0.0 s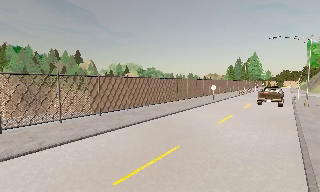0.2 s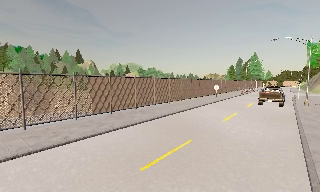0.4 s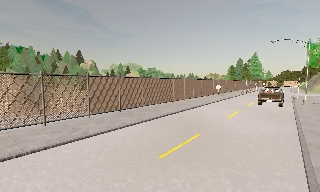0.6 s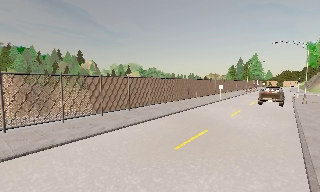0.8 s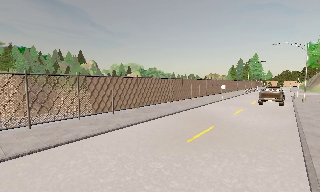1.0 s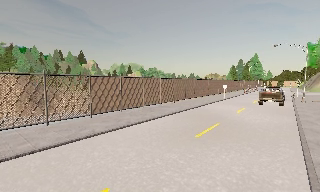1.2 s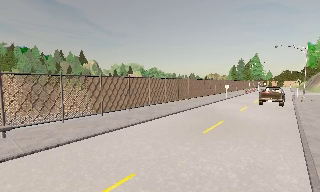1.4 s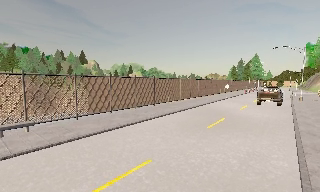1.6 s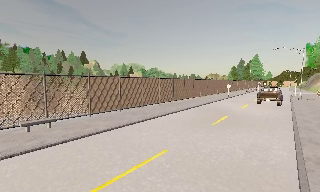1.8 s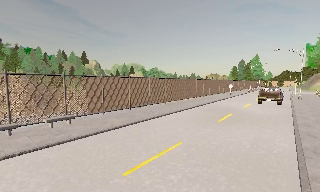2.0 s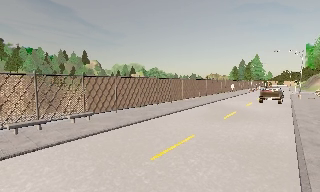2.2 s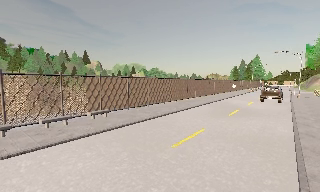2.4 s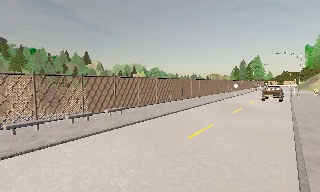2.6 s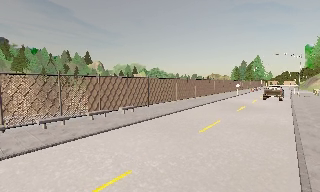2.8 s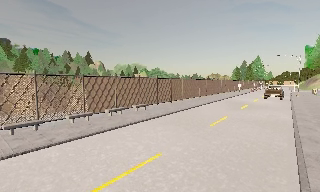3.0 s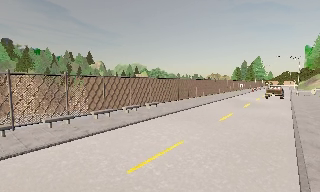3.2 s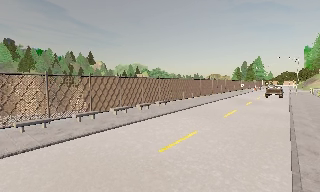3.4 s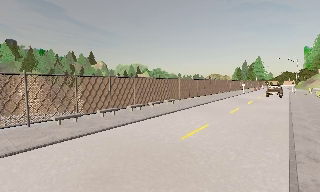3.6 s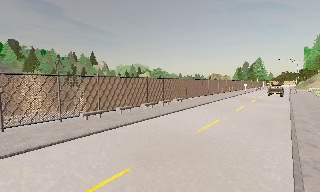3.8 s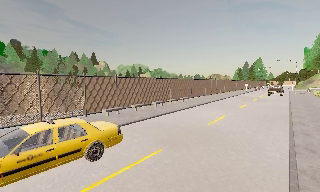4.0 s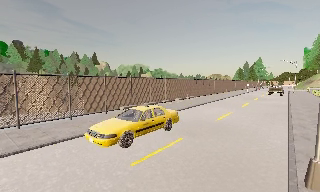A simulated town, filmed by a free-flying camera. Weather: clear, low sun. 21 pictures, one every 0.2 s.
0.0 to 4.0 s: The camera travels backward and to its left, about 25 m, so what stands in front gets smaller. It gains speed.
The film runs backward here.
